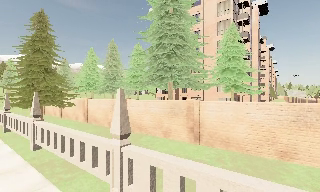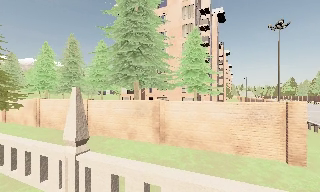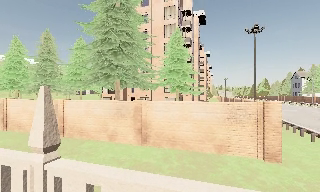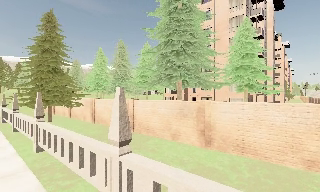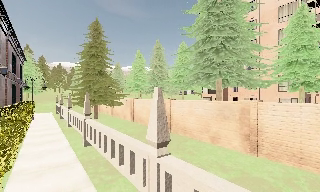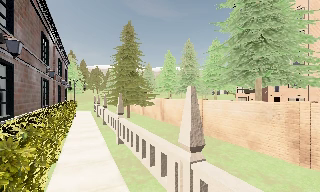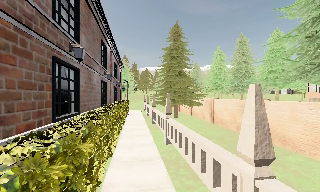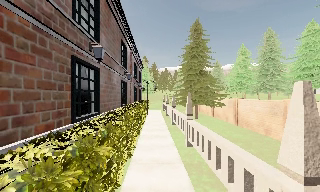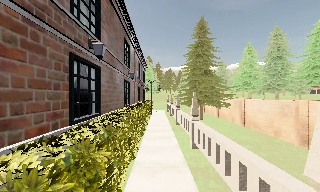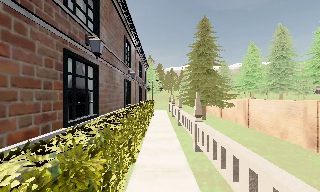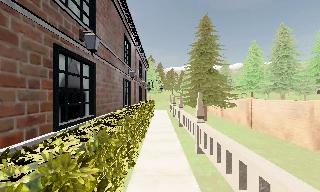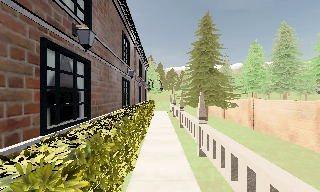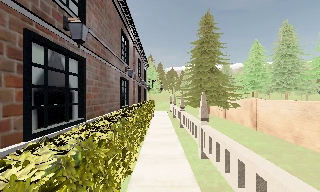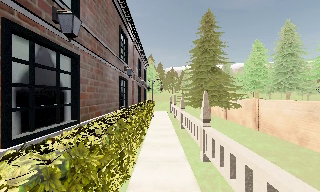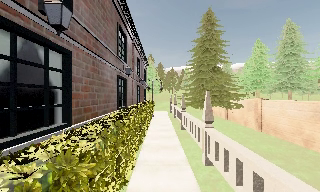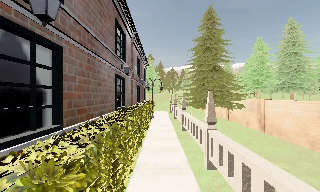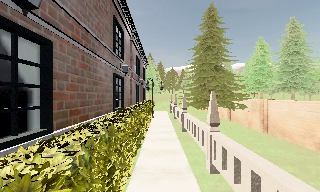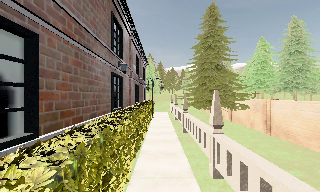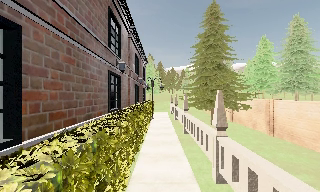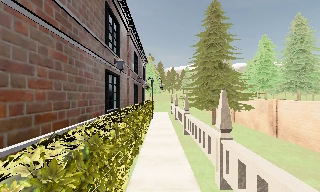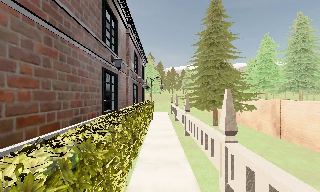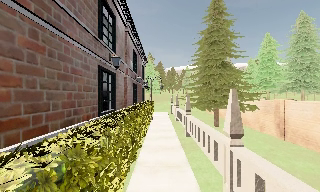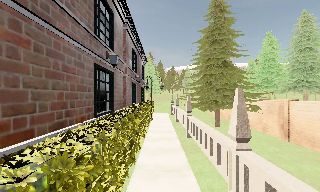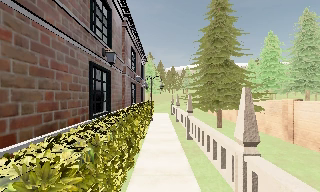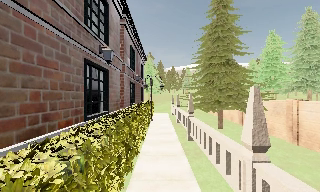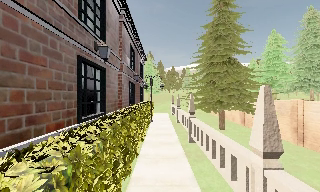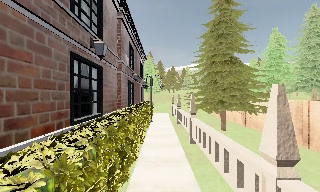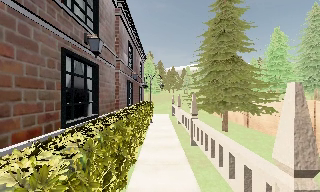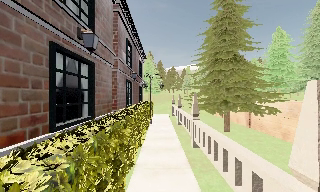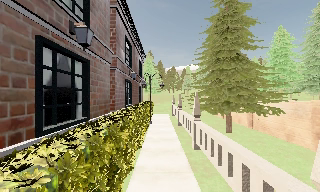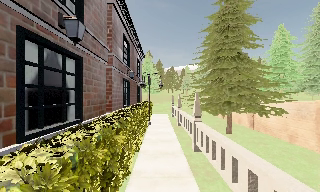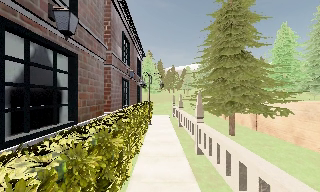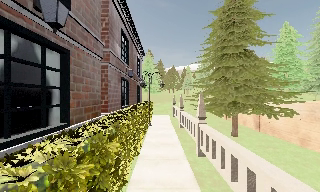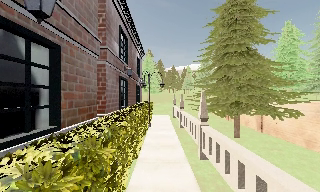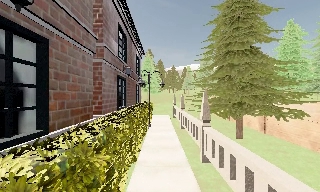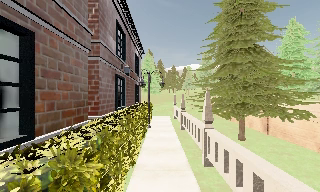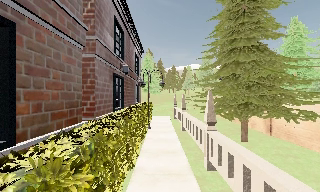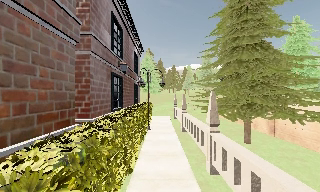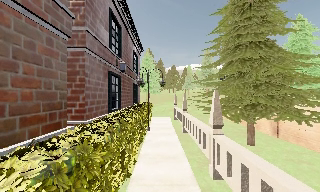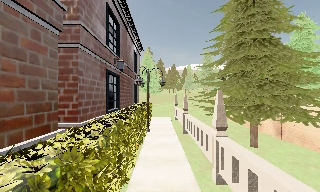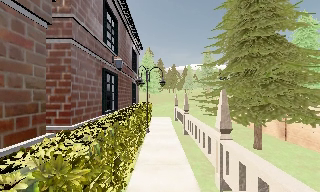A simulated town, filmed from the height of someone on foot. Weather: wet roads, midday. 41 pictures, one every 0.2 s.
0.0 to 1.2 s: The camera pans to its left, which is counterclockwise from overhead, by about 45 degrees. It travels forward, about 1.5 m.
1.2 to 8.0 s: The camera travels forward, about 10 m, so what stands in front looms larger.
The film runs forward here.
